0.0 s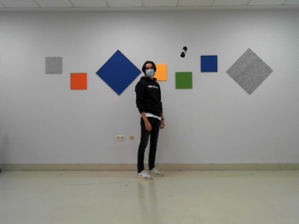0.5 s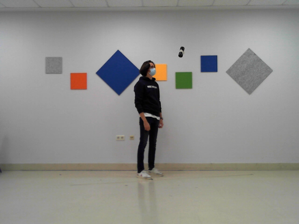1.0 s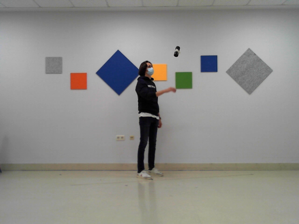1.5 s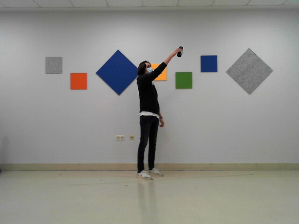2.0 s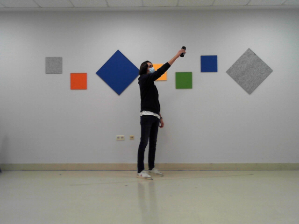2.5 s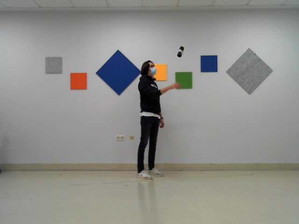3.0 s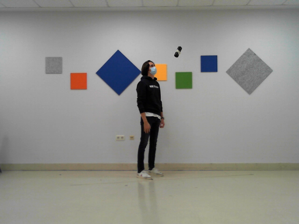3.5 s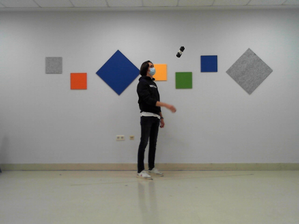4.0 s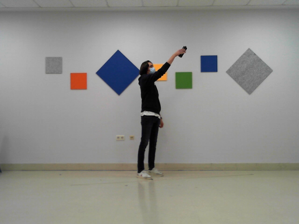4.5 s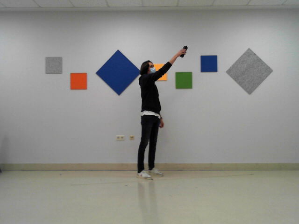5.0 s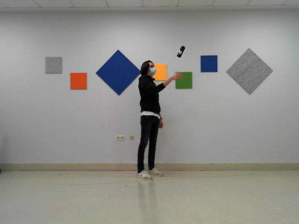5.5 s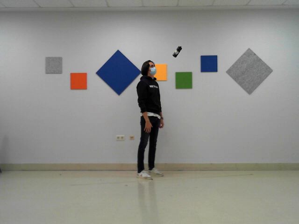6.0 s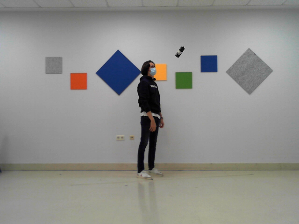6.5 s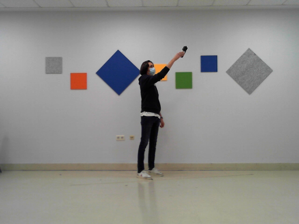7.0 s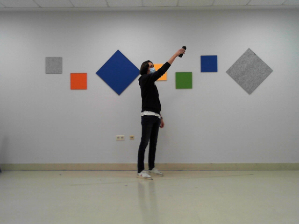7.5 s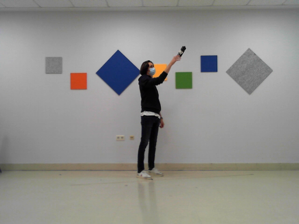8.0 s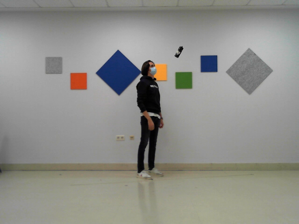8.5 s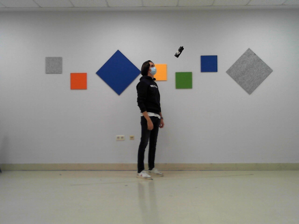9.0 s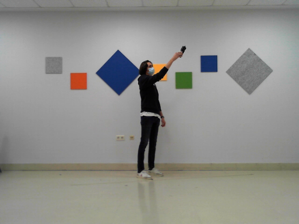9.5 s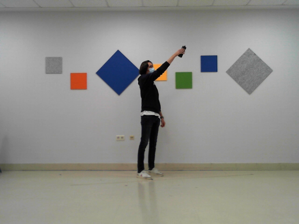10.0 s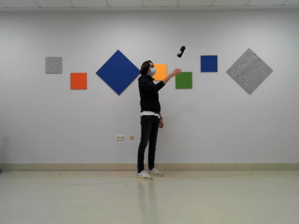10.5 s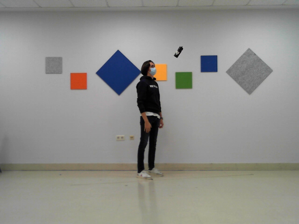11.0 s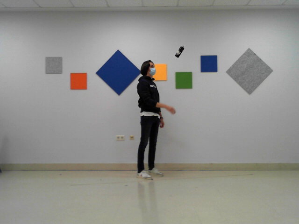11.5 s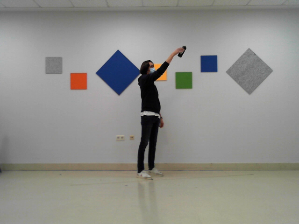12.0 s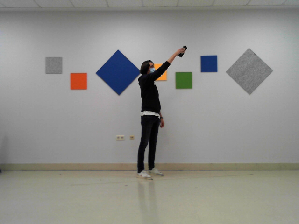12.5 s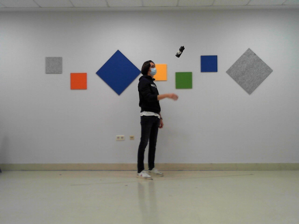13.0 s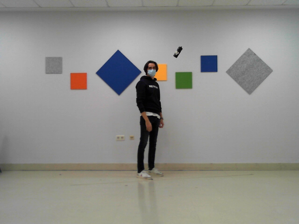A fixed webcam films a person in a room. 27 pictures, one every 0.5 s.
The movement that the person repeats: Reach up for a bottle in a high position, right hand.
